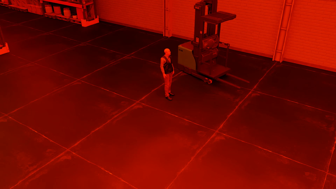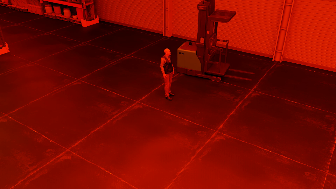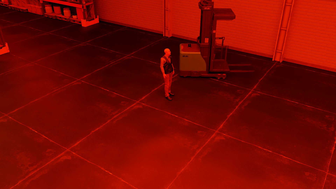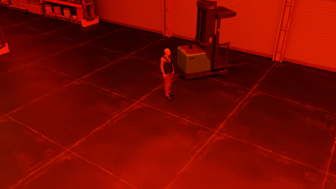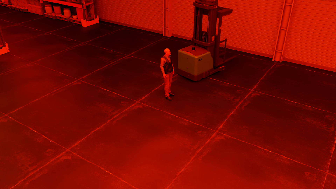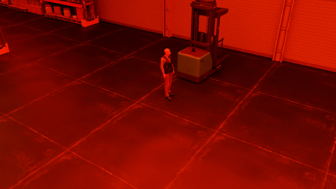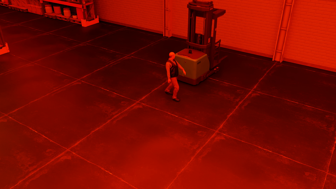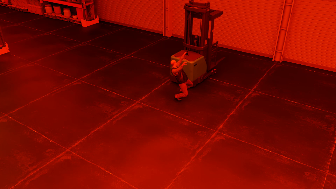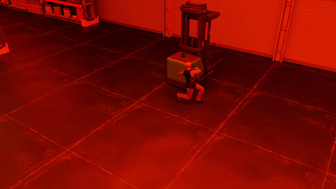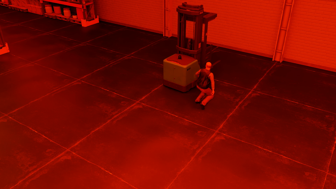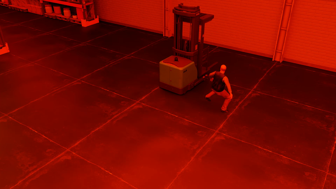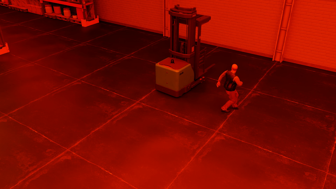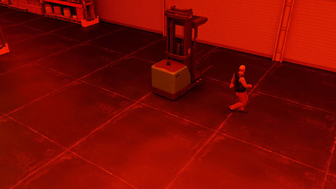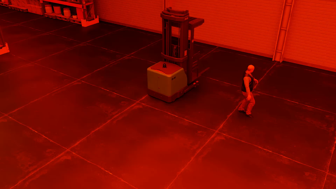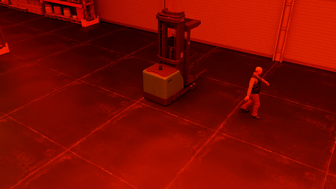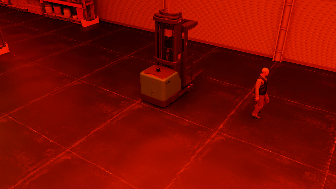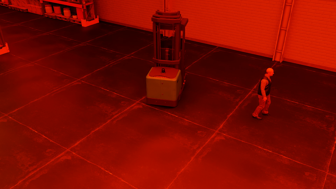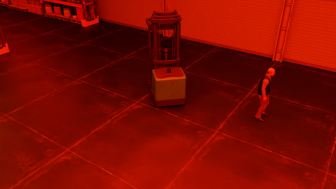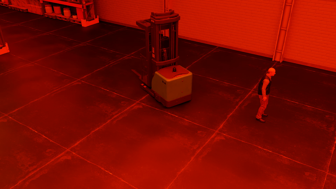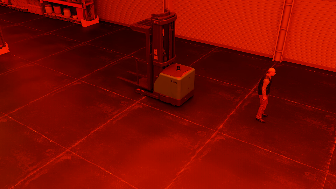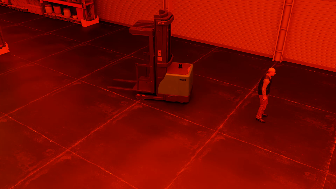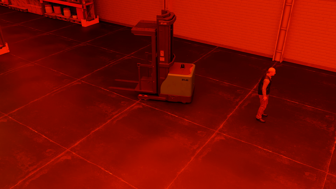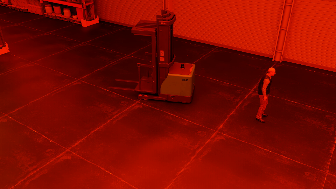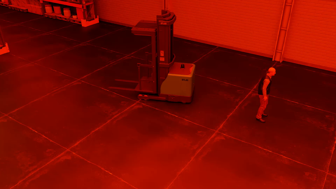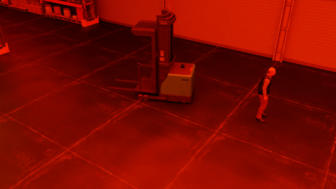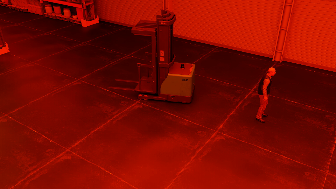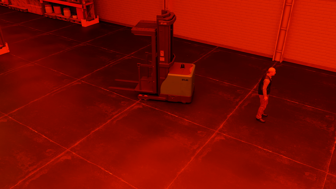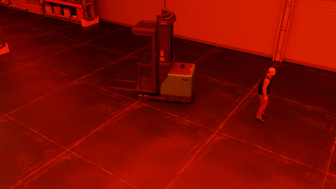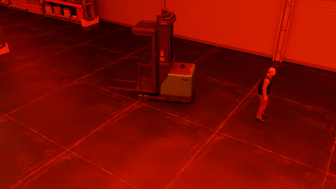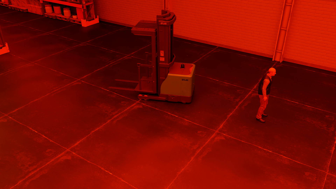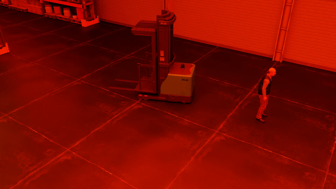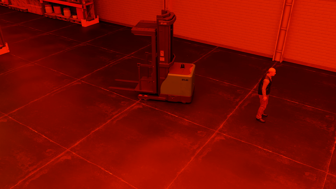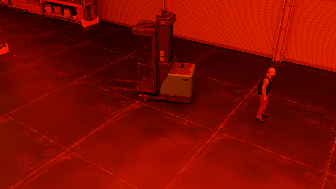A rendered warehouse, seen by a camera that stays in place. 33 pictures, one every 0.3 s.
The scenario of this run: Near miss between a forklift and a person.
